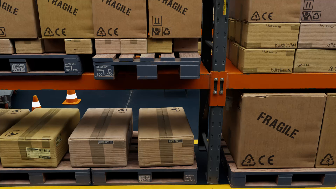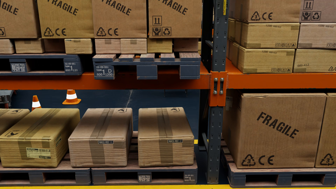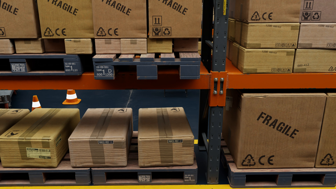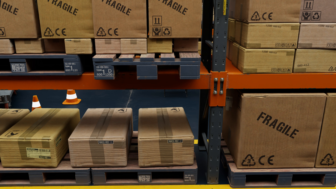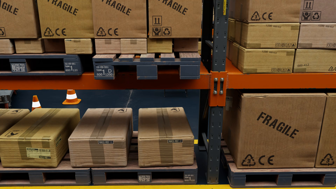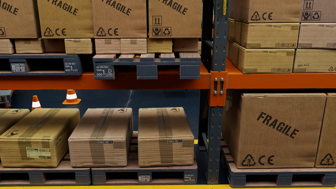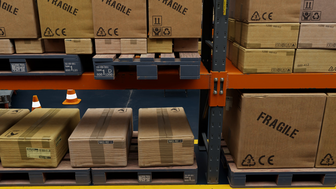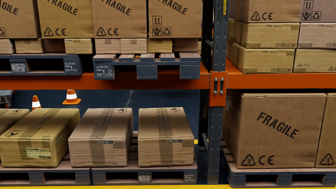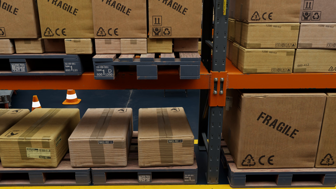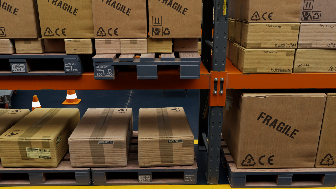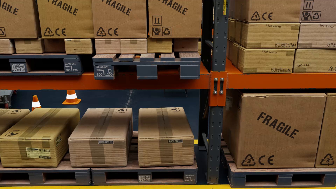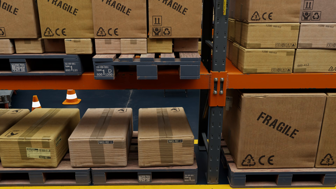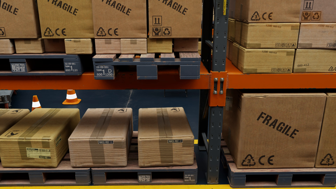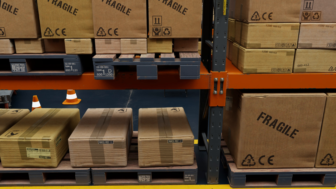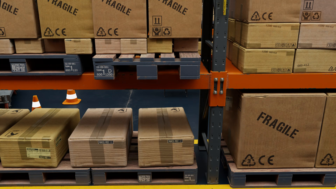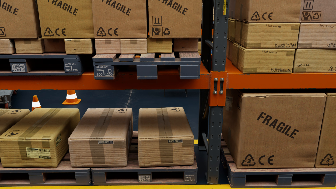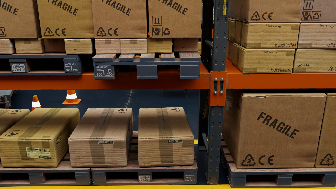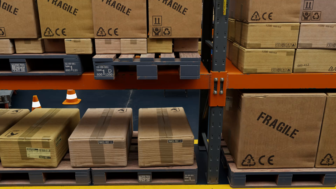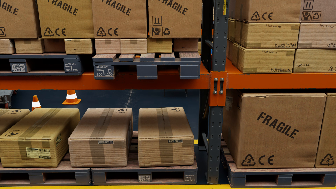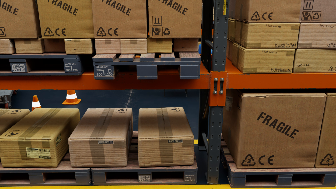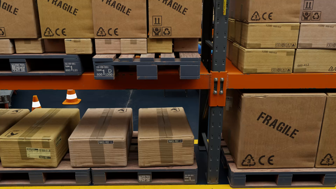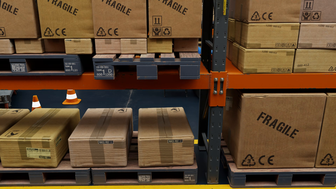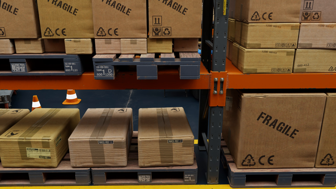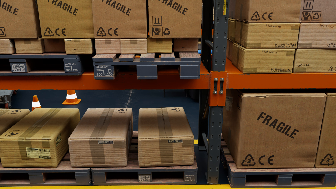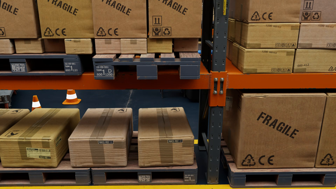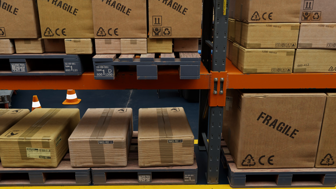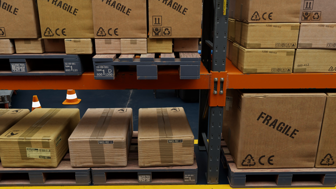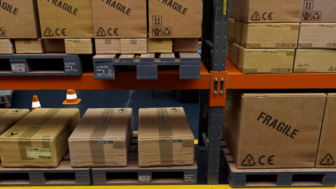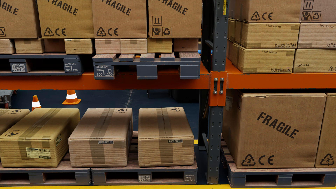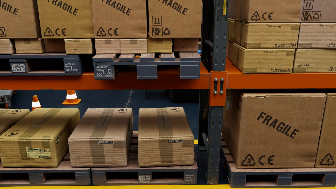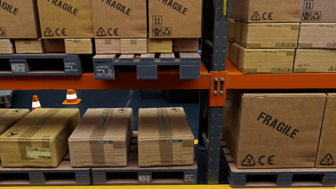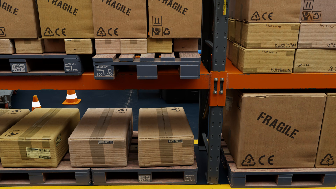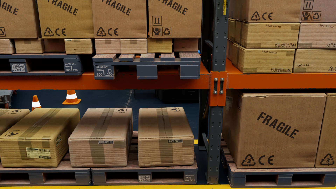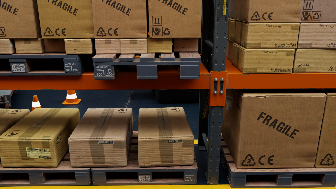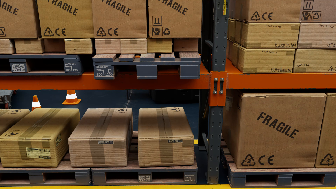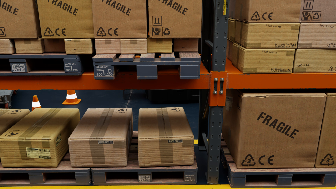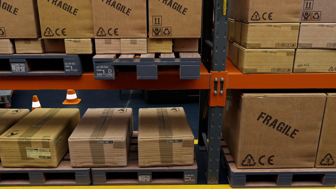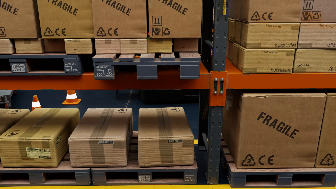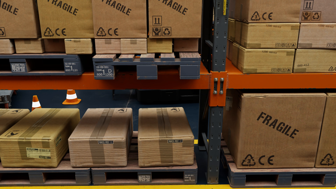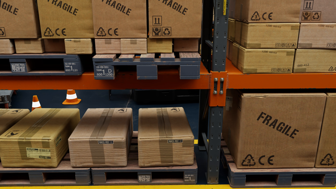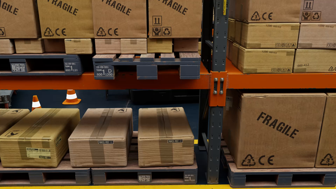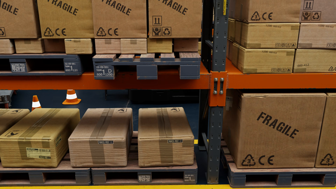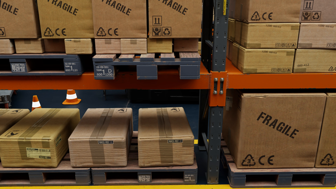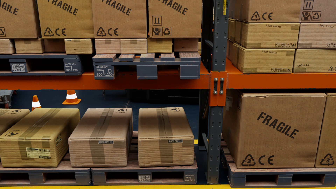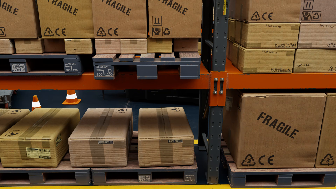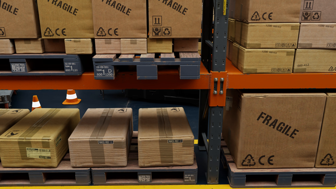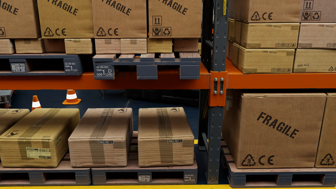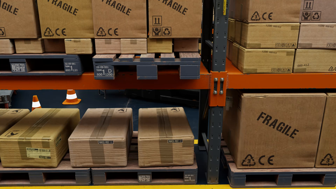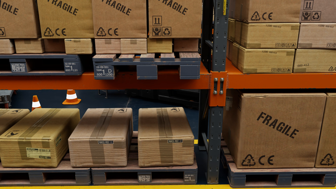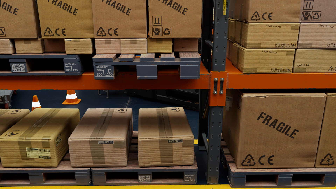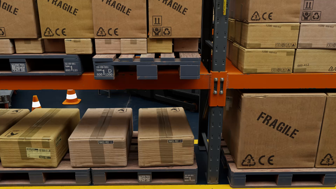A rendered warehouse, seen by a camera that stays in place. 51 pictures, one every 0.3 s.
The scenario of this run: A forklift runs into an object in its way.
